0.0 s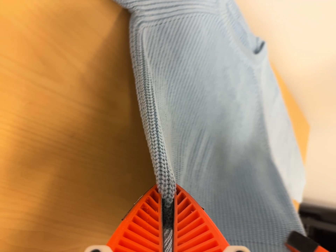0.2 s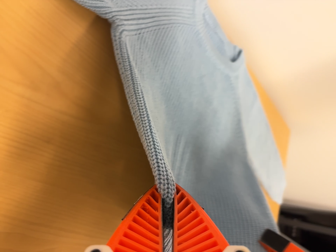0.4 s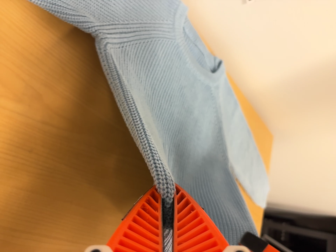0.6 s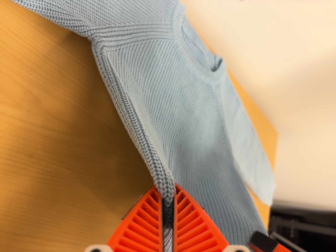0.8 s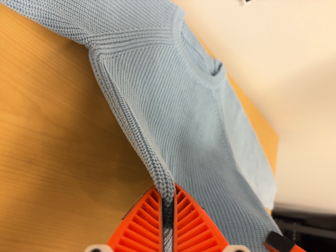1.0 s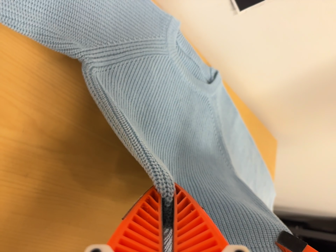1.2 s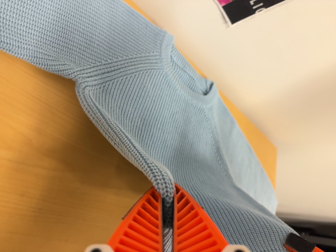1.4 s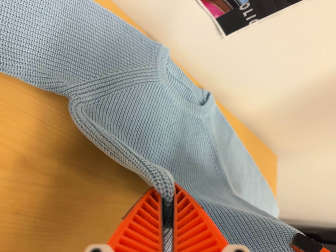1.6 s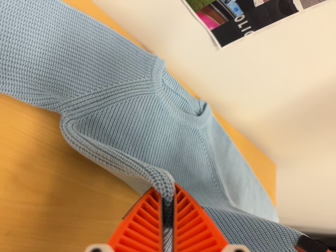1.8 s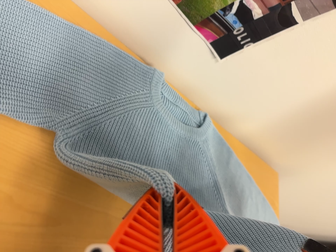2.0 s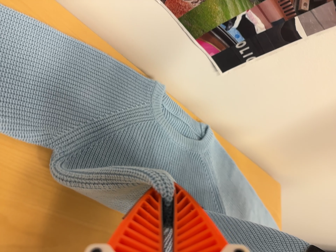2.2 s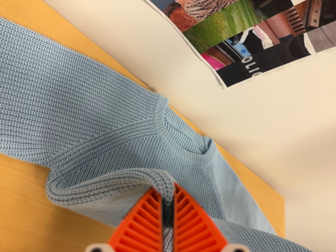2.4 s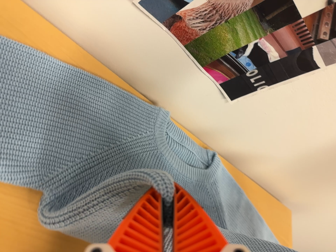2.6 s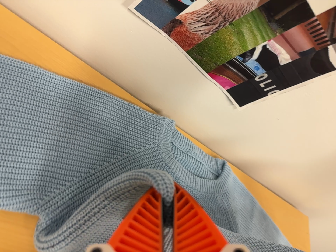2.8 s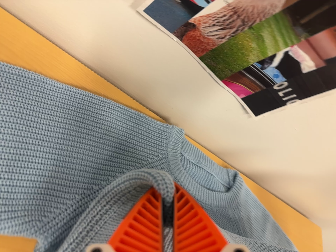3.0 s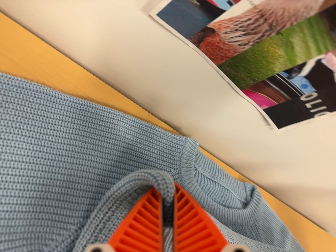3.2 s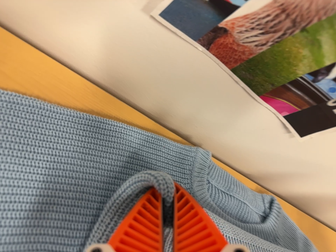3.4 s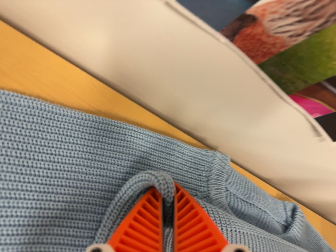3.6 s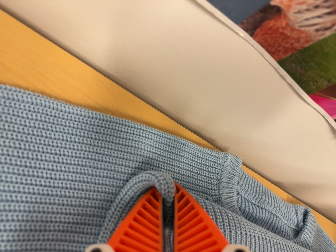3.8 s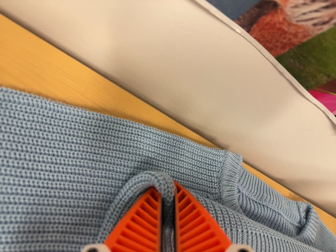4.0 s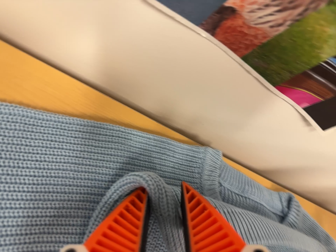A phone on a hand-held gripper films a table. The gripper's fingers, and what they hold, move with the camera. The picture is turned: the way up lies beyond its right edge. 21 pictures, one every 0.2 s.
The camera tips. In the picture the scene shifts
downward.
0.0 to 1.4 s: The camera travels to its right, about 8 cm, so close, fixed things drift to the left.
1.4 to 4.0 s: The camera swings to its left by about 10 degrees, and the scene slides to the right. It travels forward and toward the top of its view, about 22 cm, so what stands in front looms larger.
The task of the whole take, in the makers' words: fold up.
The film runs forward here.
